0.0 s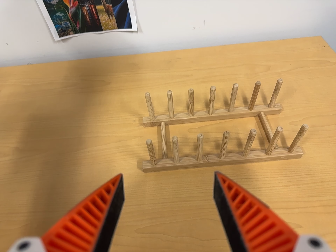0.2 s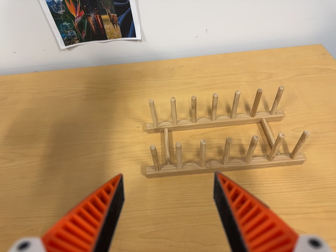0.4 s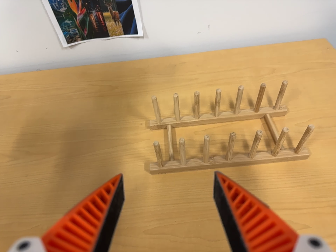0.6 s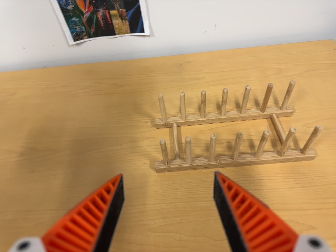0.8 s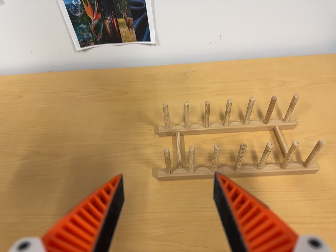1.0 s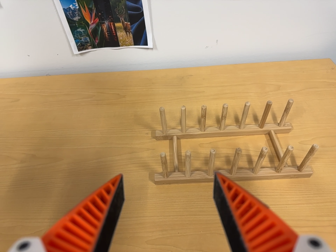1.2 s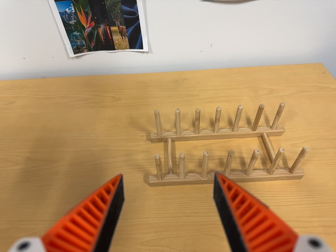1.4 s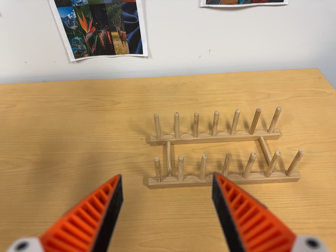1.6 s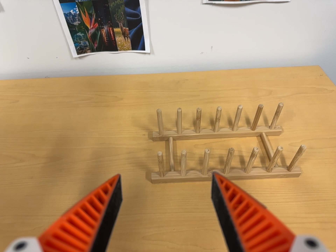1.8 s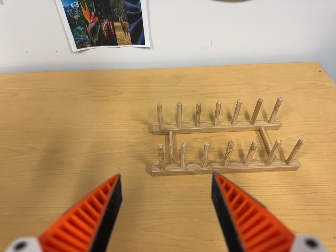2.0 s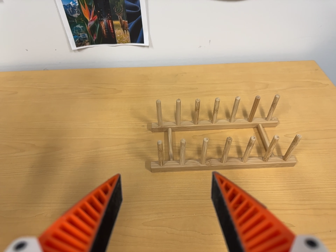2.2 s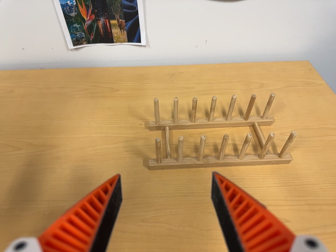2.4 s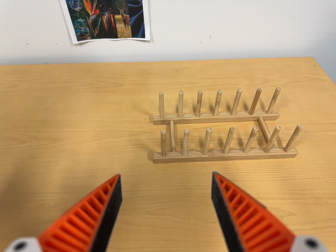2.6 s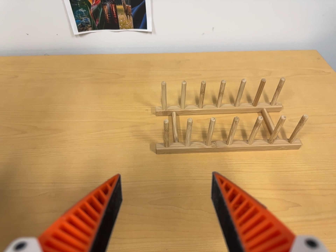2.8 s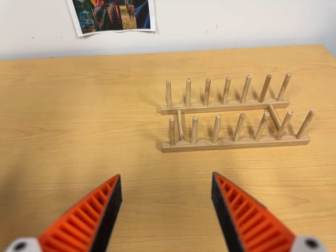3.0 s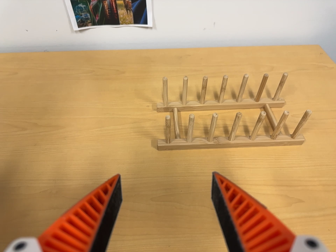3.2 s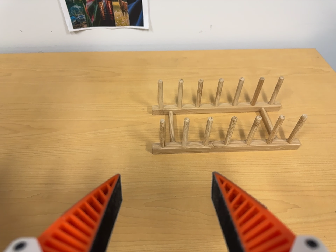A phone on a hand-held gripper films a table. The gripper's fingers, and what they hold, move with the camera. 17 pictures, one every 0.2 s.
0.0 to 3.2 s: The camera travels toward the bottom of its view and to its left, about 8 cm.
The film runs backward here.
